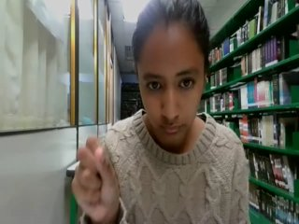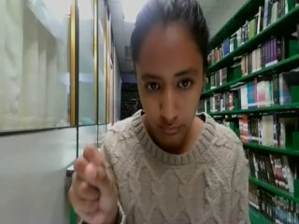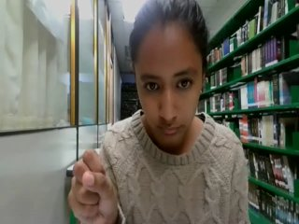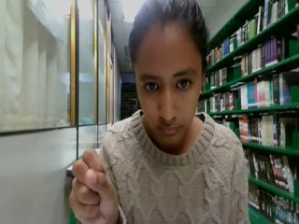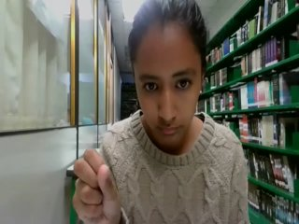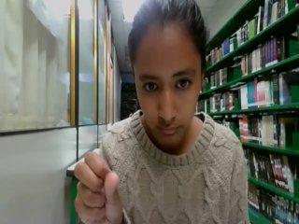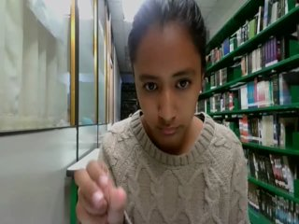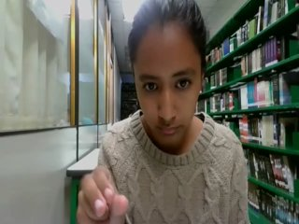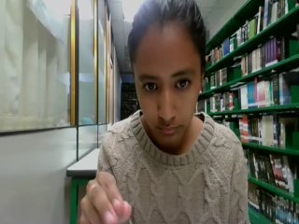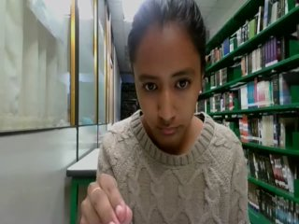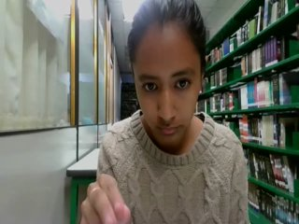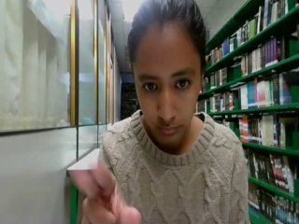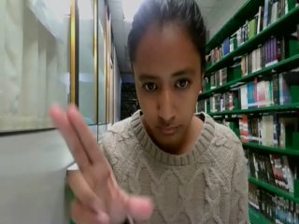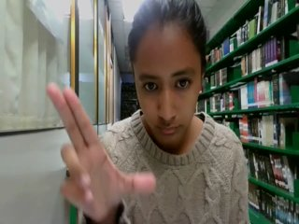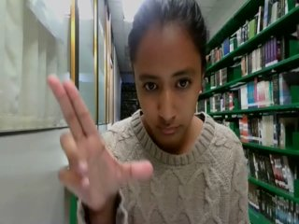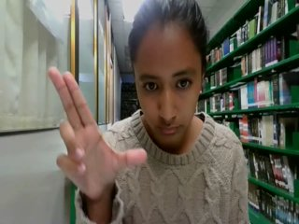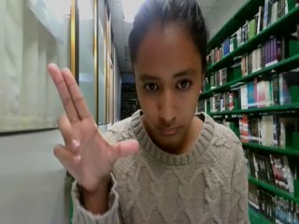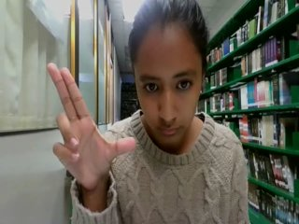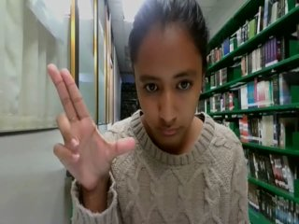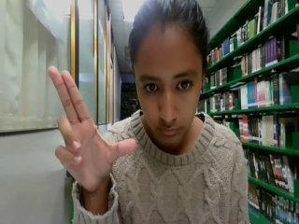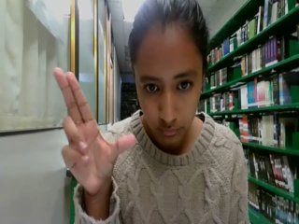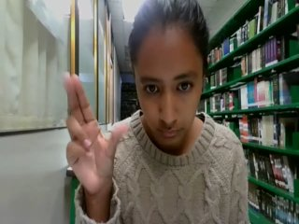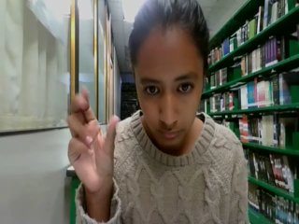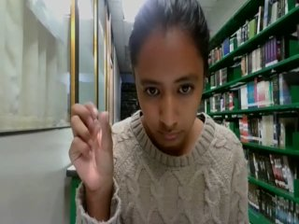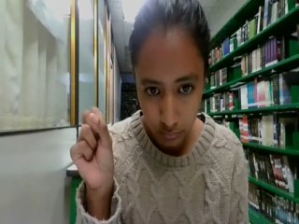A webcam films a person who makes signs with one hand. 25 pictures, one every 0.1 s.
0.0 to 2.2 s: Zoom in.
